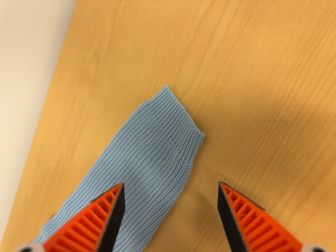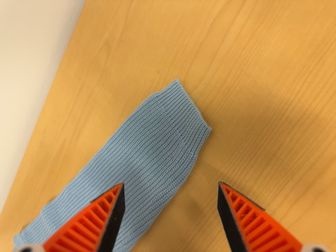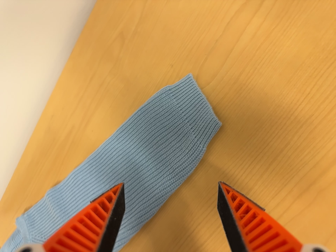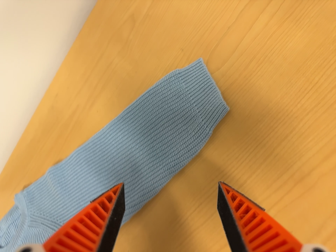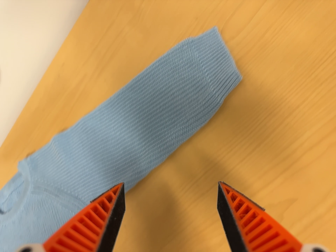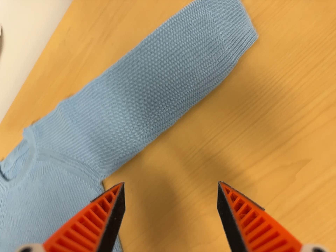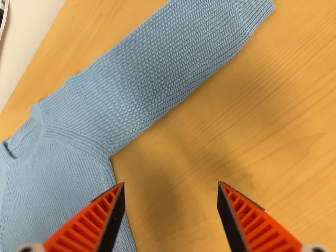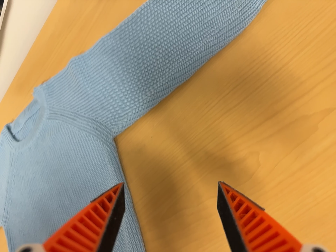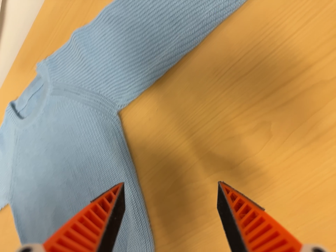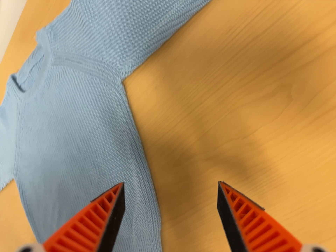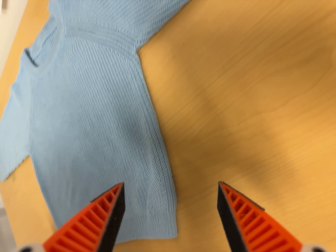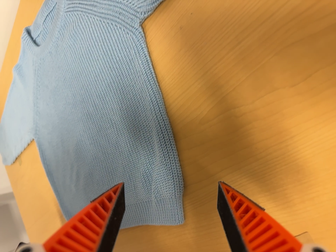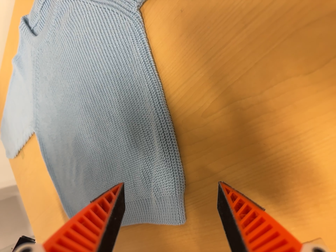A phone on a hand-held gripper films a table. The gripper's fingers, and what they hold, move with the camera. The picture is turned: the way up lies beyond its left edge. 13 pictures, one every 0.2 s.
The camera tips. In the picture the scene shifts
upward.
The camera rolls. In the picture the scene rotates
clockwise.
0.0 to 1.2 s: The camera travels toward the bottom of its view and to its left, about 12 cm, so close, fixed things drift upward. Its aim tips toward the bottom of its view by about 15 degrees, and the scene shifts upward. It rolls about its line of sight by about 15 degrees, and the scene rotates clockwise.
1.2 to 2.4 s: The camera swings to its left by about 10 degrees, and the scene slides to the right. It travels forward and toward the bottom of its view, about 14 cm, so what stands in front looms larger. Its aim tips toward the bottom of its view by about 15 degrees, and the scene shifts upward.
The film runs forward here.
